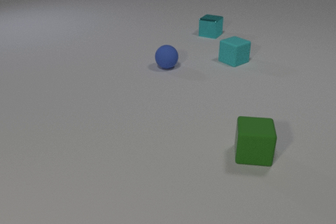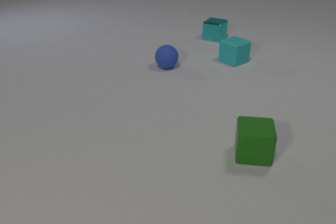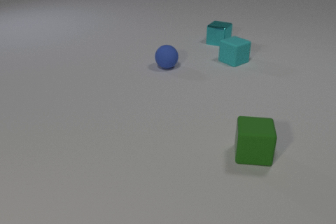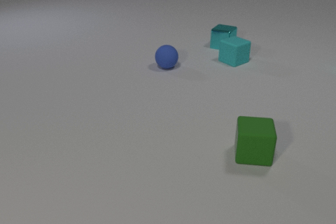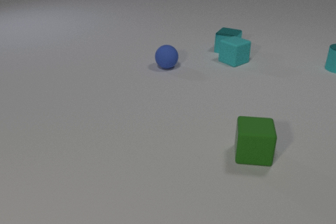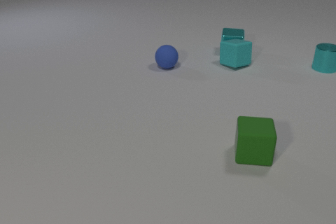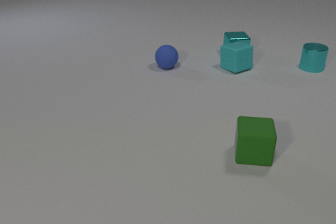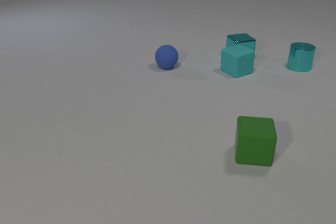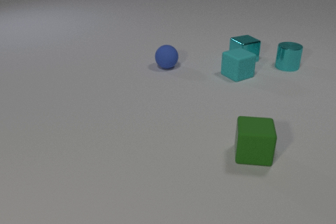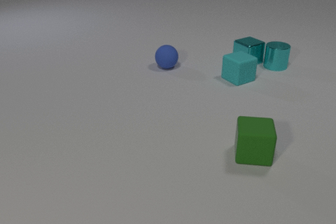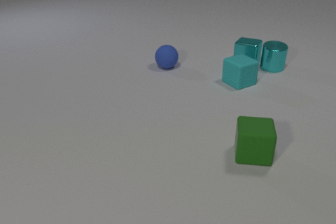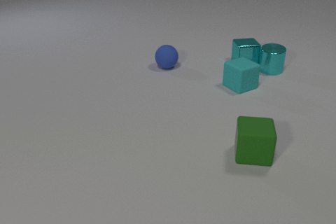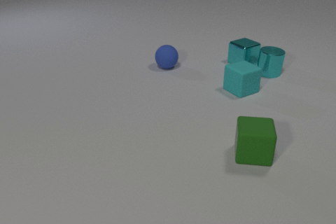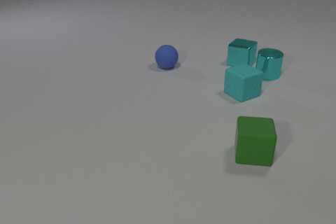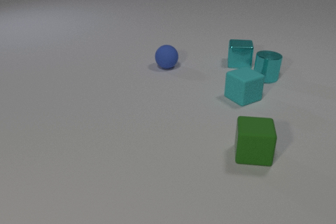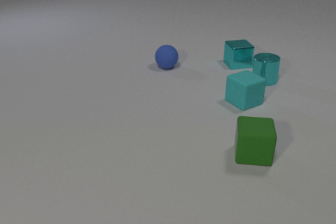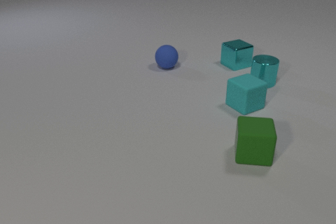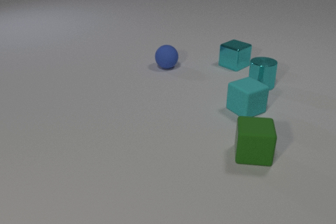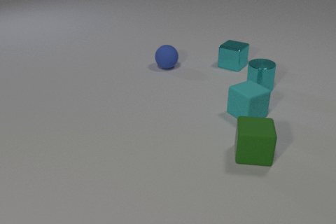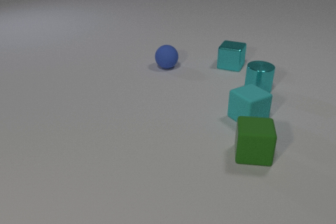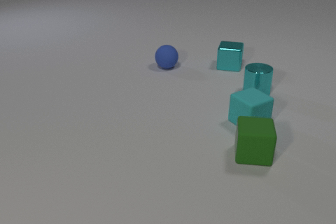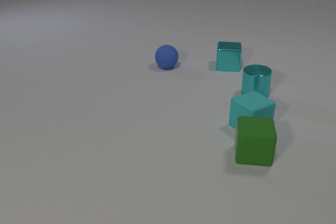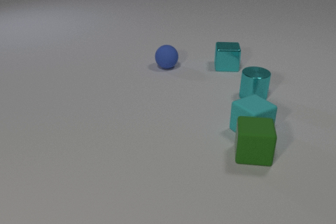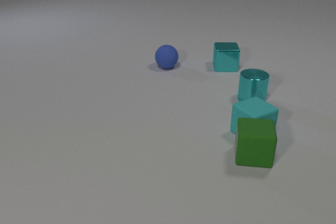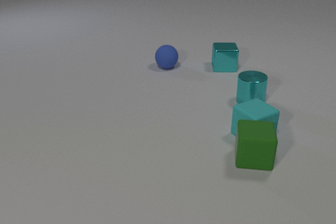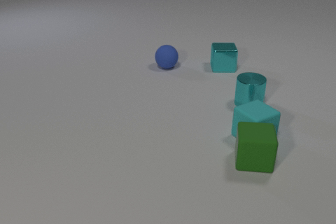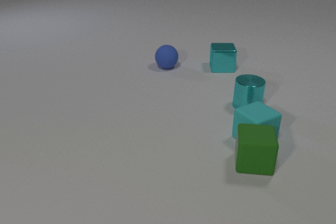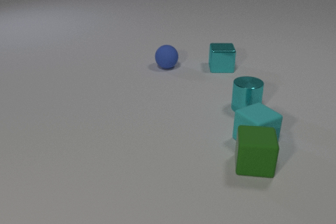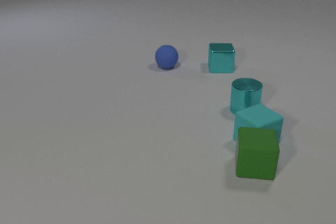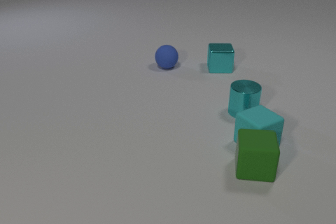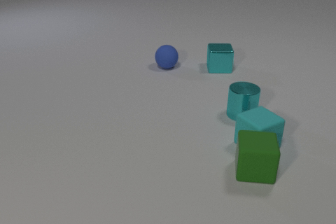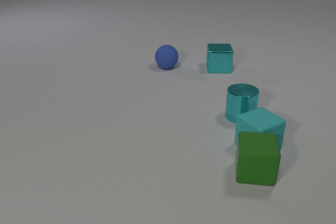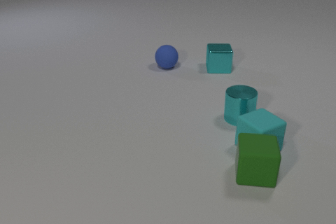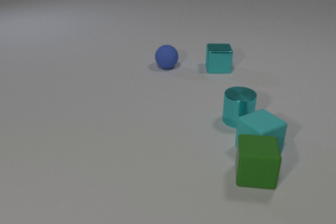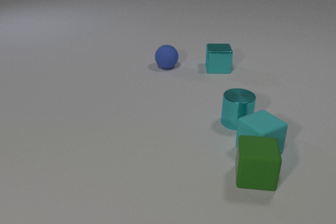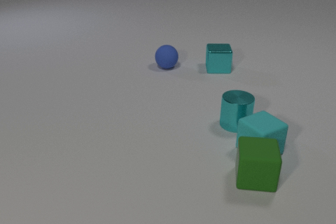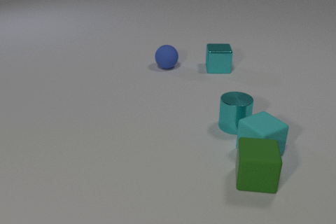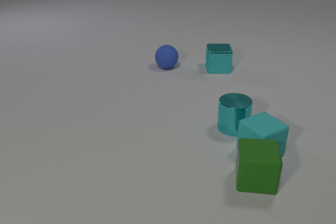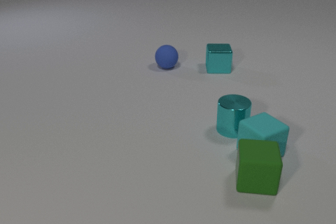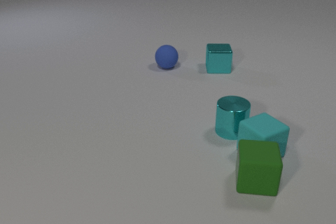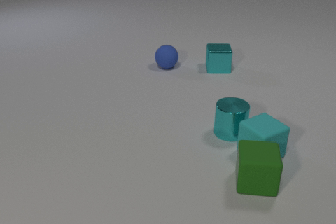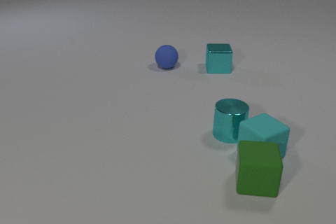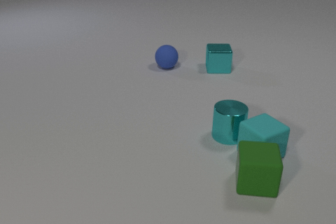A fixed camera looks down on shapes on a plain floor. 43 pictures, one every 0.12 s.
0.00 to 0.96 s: The cyan metal cube slides toward the camera and to the right, spins so that its near face slides to the right, counterclockwise seen from above. The cyan rubber cube slides toward the camera. The cyan metal cylinder comes in at the right edge, slides to the left. The cyan metal cube and the cyan rubber cube collide.
0.96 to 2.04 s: The cyan metal cube slides toward the camera and to the left, spins so that its near face slides to the right, counterclockwise seen from above. The cyan rubber cube slides toward the camera. The cyan metal cylinder slides toward the camera and to the left. The cyan metal cube and the cyan metal cylinder collide.
2.04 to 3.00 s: The cyan metal cube slides to the left and toward the camera, spins counterclockwise seen from above by about 45 degrees, its near face sliding to the right. The cyan rubber cube slides toward the camera. The cyan metal cylinder slides toward the camera. The green rubber cube slides toward the camera. The cyan rubber cube and the green rubber cube collide.
3.00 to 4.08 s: The cyan metal cube slides to the left. The cyan rubber cube slides toward the camera. The cyan metal cylinder slides toward the camera. The green rubber cube slides toward the camera.
4.08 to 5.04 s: The cyan metal cylinder slides toward the camera. The green rubber cube slides toward the camera.
What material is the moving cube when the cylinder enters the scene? metal.
How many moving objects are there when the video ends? 2.
Are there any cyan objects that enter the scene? yes.
